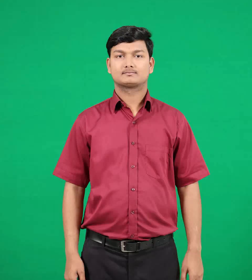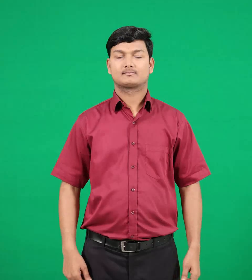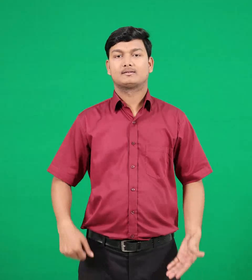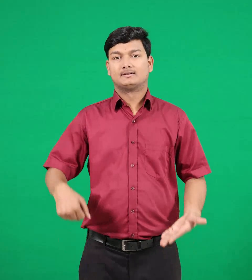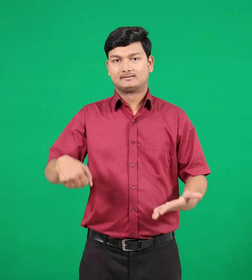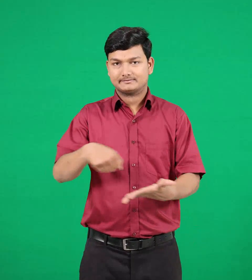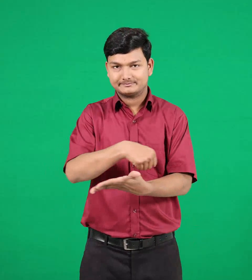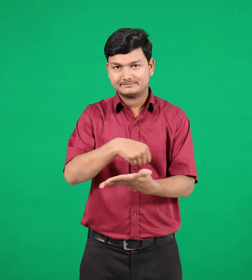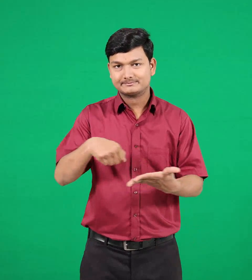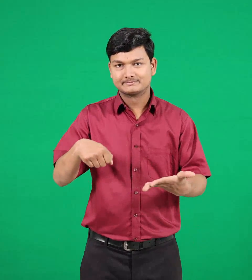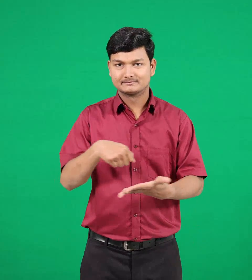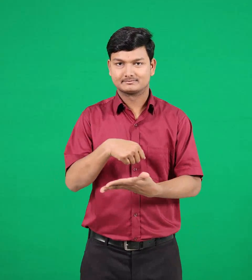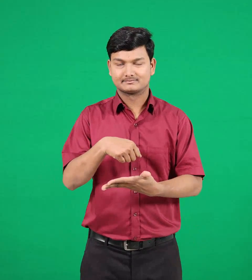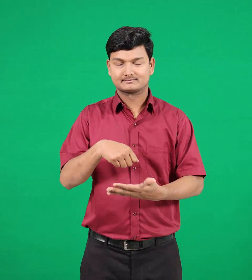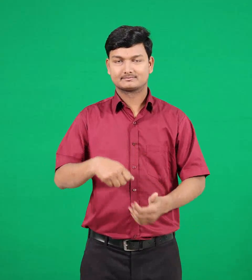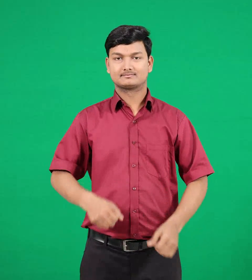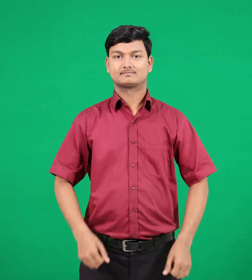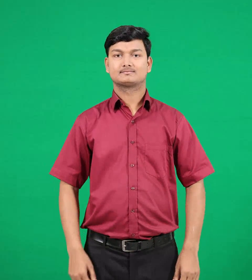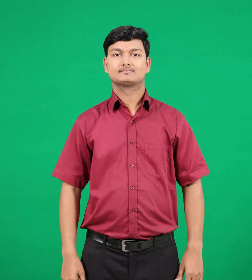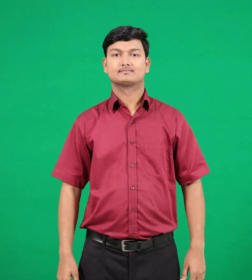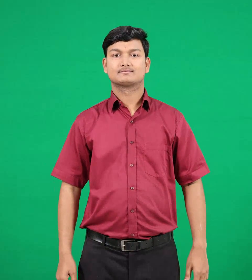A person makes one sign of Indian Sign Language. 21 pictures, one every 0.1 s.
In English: iron
